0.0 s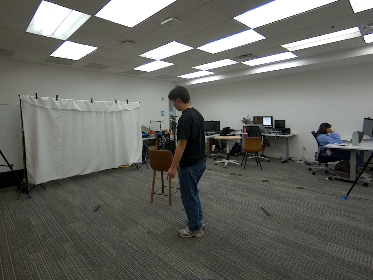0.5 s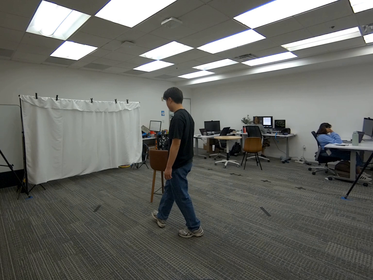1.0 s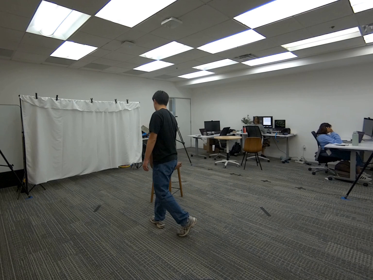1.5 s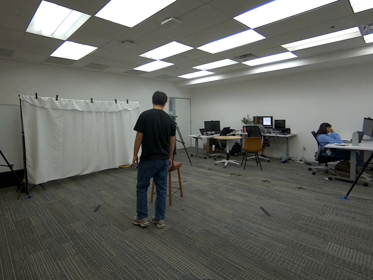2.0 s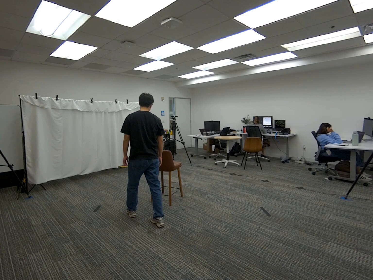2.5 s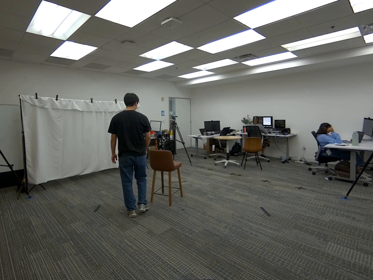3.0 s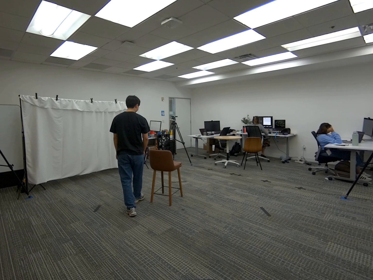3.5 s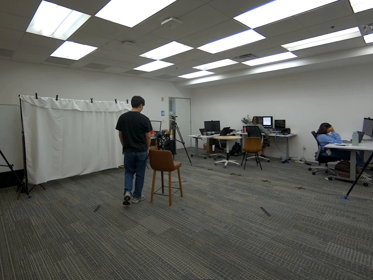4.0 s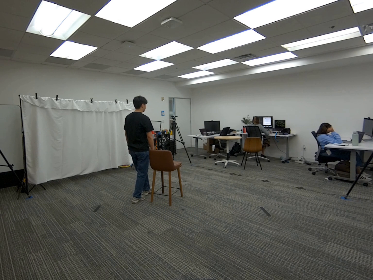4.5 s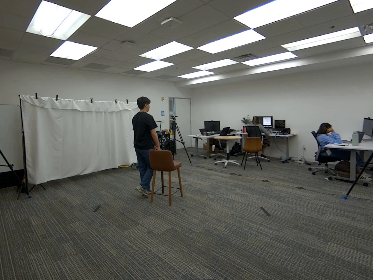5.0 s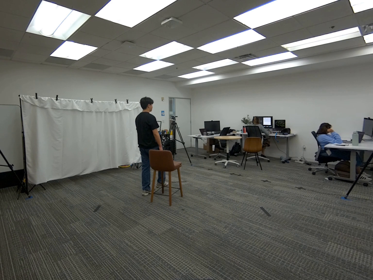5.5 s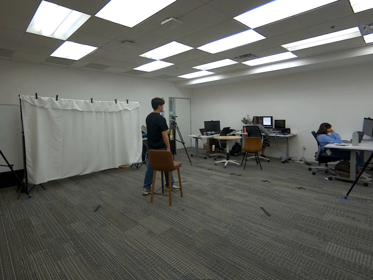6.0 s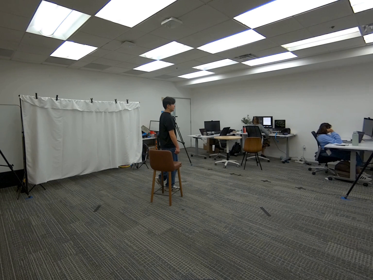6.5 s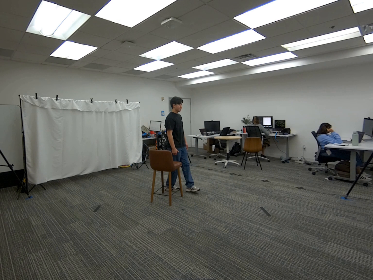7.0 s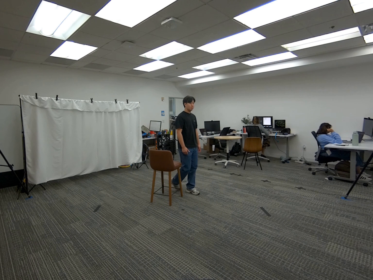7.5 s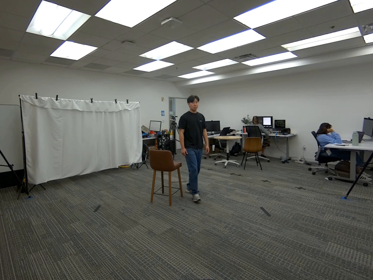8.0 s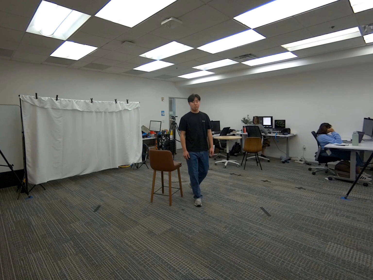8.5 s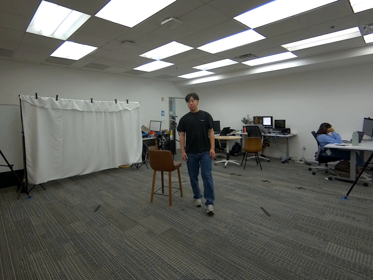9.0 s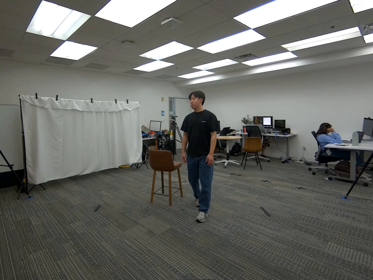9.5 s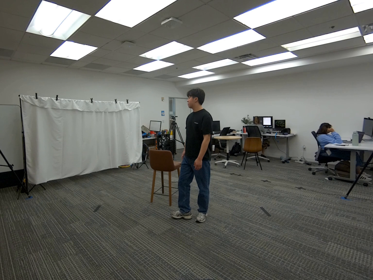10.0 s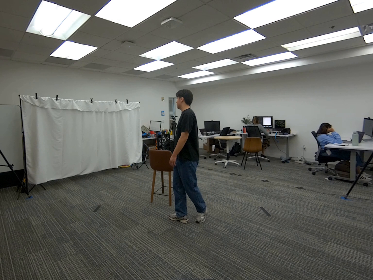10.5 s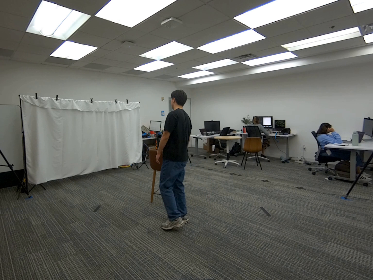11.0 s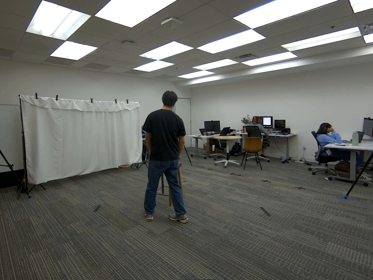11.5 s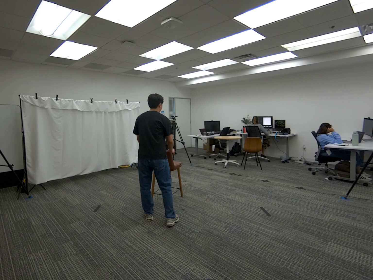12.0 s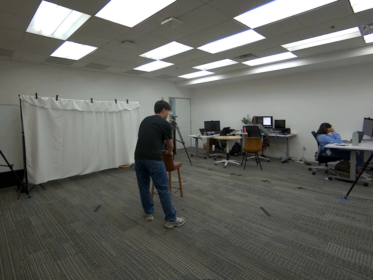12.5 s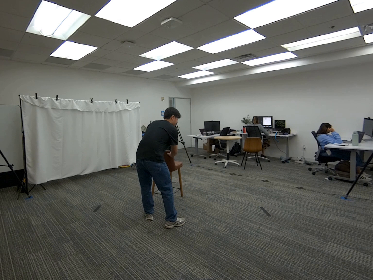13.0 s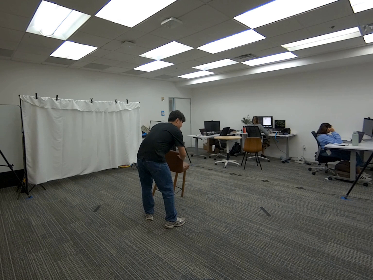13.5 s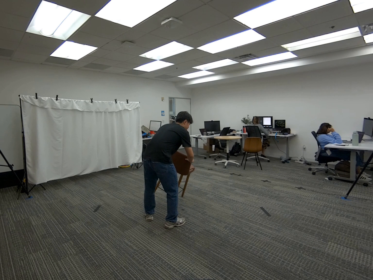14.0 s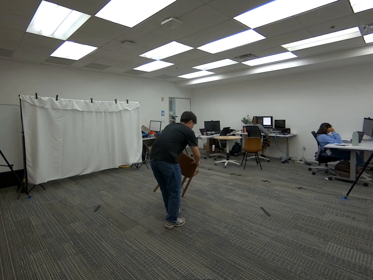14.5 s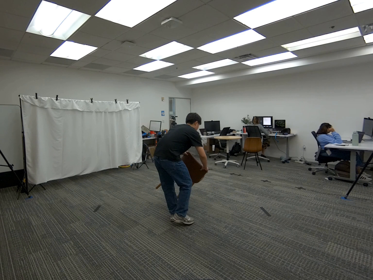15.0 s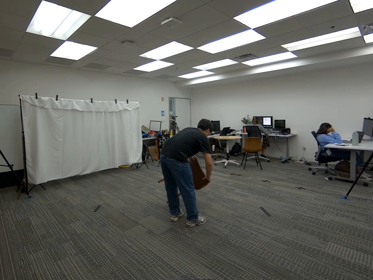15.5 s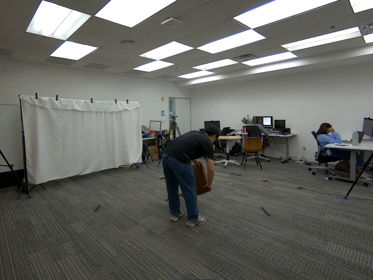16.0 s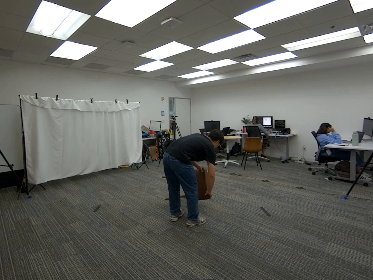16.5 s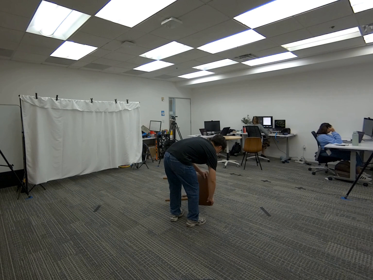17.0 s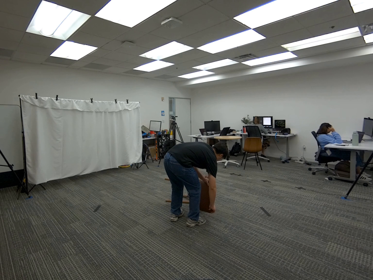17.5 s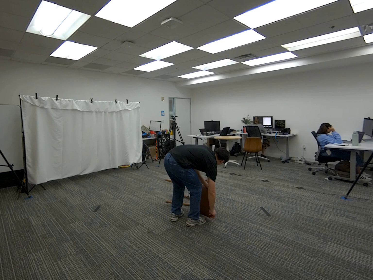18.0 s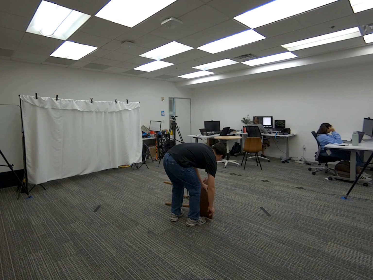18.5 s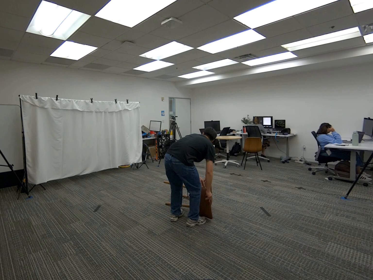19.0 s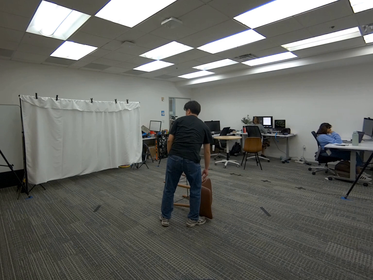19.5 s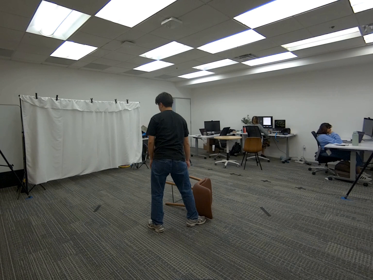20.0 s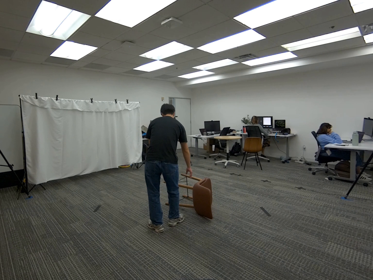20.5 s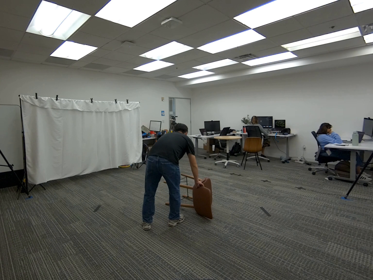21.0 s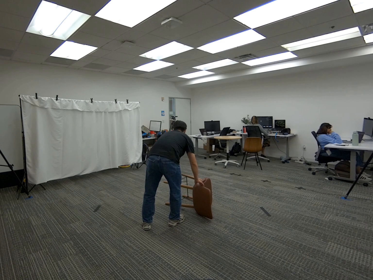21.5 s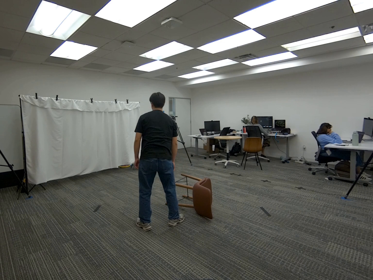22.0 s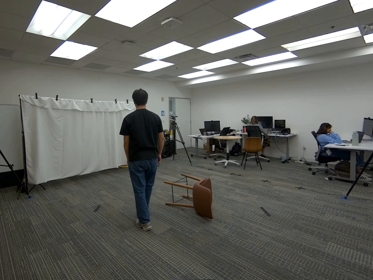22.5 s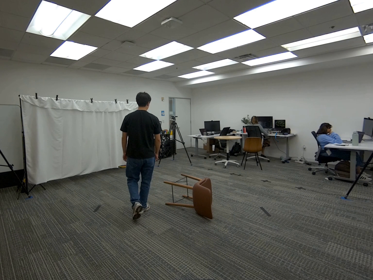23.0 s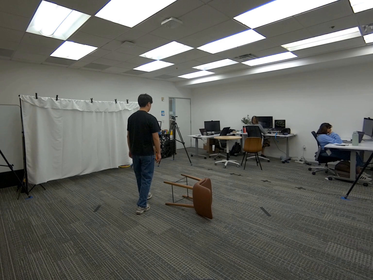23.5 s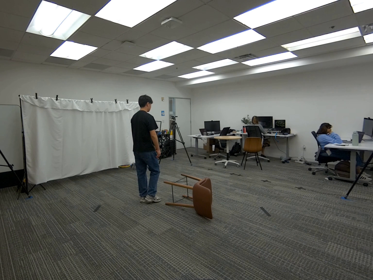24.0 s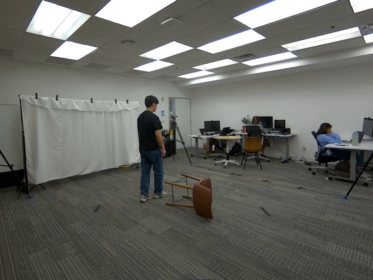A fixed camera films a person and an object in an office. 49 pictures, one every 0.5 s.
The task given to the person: Walk over to the tall bar stool and using both hands, tip the stool from an upright position to lying down. Stand when finished.
